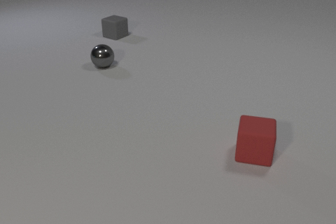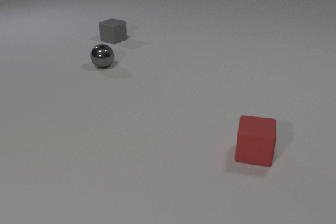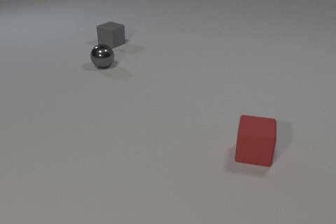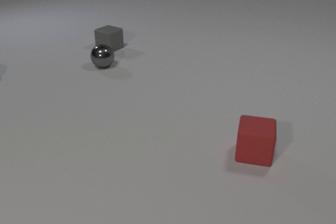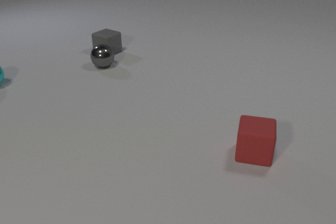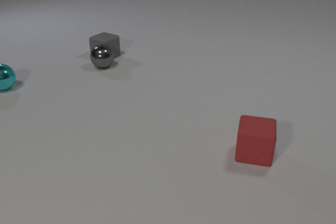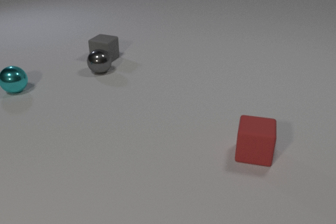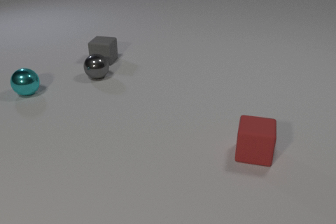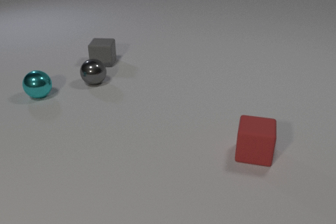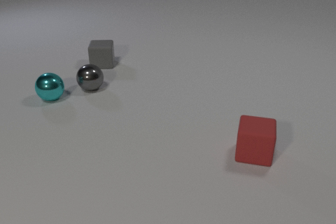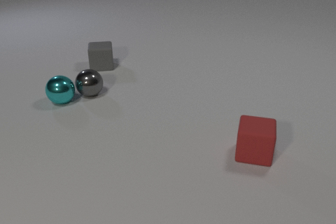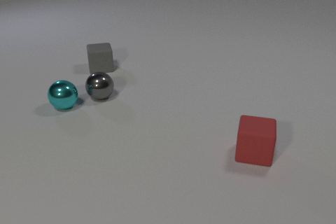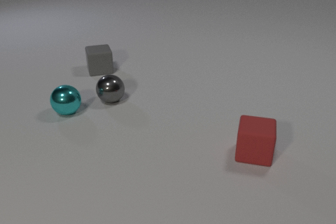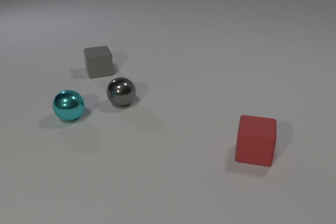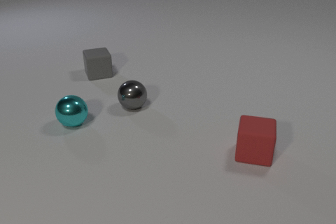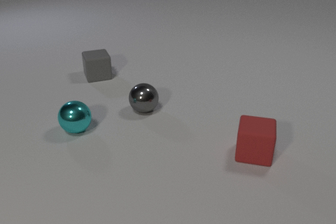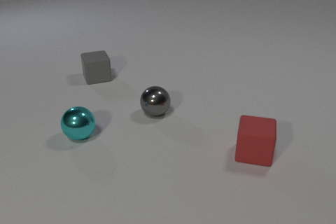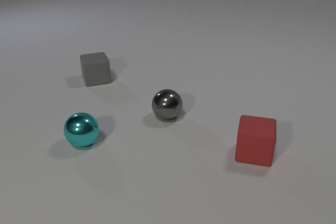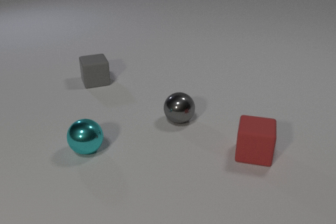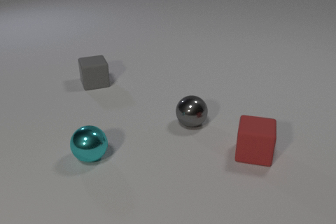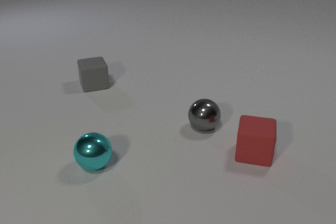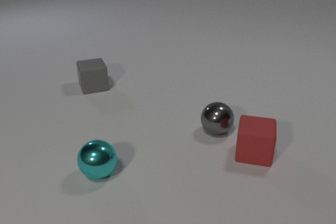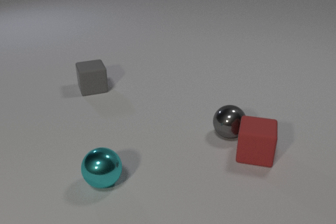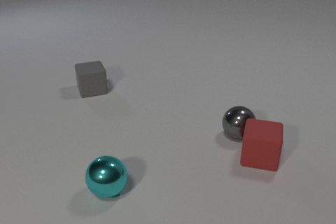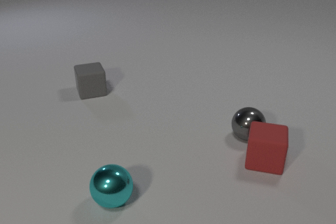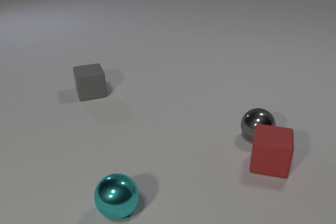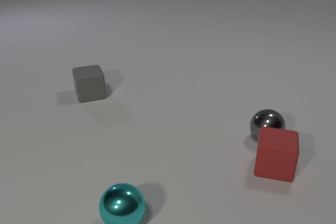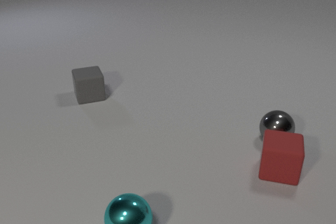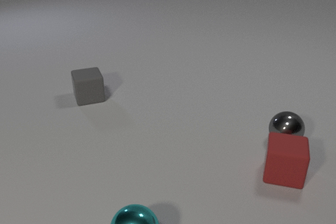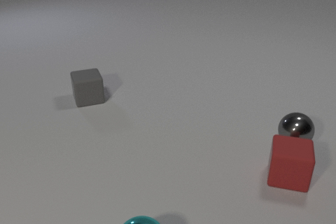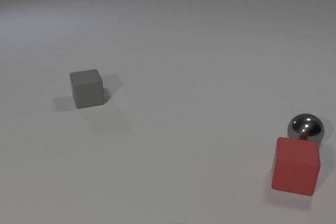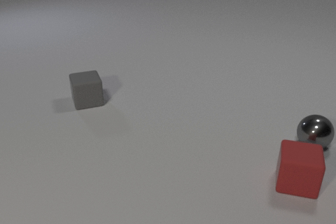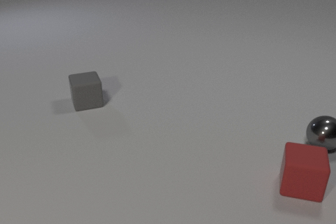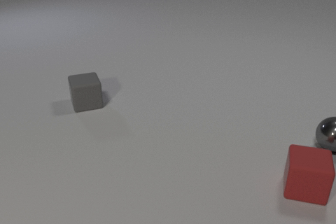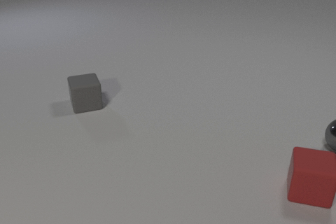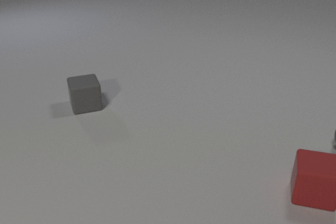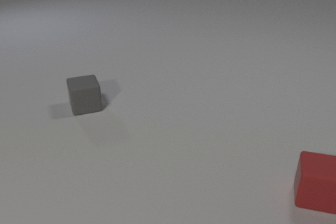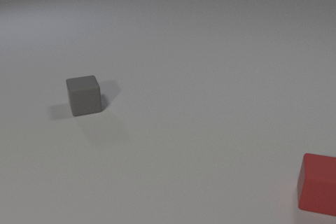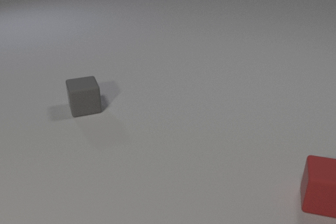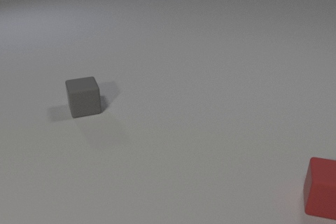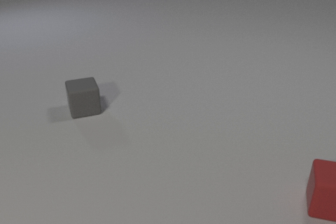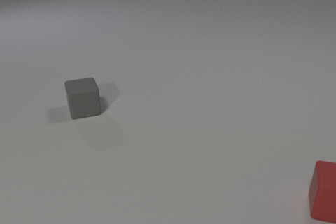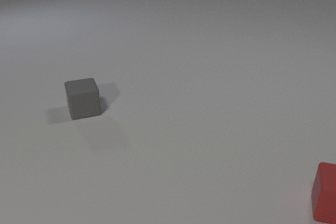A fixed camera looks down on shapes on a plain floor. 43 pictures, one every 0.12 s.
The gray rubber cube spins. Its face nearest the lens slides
to the right.
The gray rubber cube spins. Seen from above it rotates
counterclockwise.
0.00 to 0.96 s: The gray rubber cube slides toward the camera, spins so that its near face slides to the right, counterclockwise seen from above. The gray metal sphere rolls toward the camera. The cyan metal sphere comes in at the left edge, rolls to the right and toward the camera. The gray rubber cube and the gray metal sphere collide.
0.96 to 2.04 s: The gray rubber cube slides toward the camera, spins so that its near face slides to the right, counterclockwise seen from above. The gray metal sphere rolls toward the camera and to the right. The cyan metal sphere rolls toward the camera. The gray metal sphere and the cyan metal sphere collide.
2.04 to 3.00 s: The gray rubber cube slides toward the camera. The gray metal sphere rolls to the right. The cyan metal sphere rolls toward the camera. The red rubber cube slides to the right and toward the camera. The gray metal sphere and the red rubber cube collide.
3.00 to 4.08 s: The gray rubber cube slides toward the camera. The gray metal sphere rolls to the right. The cyan metal sphere rolls toward the camera, leaves at the bottom edge. The red rubber cube slides to the right and toward the camera.
4.08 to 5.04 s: The gray rubber cube slides toward the camera. The gray metal sphere rolls to the right, leaves at the right edge. The red rubber cube slides to the right and toward the camera.
What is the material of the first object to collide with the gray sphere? rubber.
Are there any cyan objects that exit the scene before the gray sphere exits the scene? yes.
How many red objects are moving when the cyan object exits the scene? 1.
